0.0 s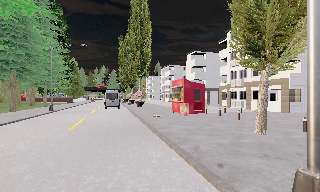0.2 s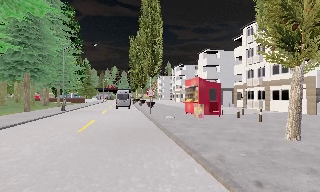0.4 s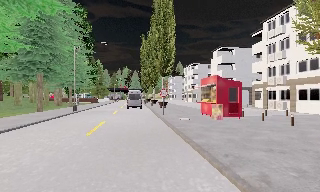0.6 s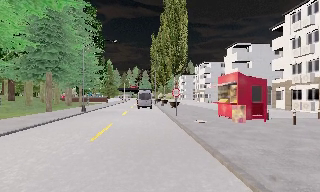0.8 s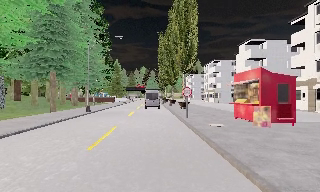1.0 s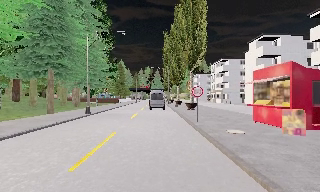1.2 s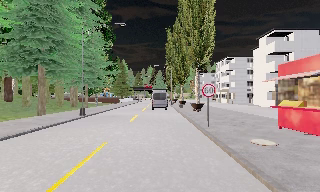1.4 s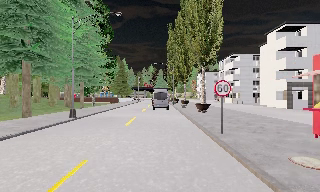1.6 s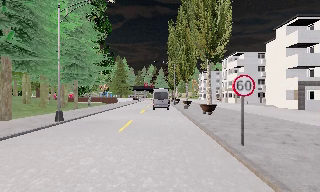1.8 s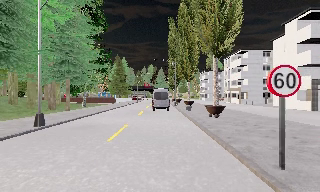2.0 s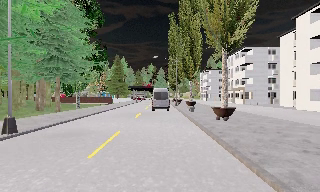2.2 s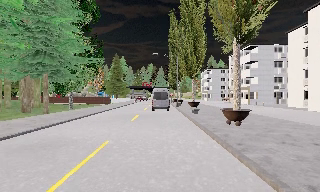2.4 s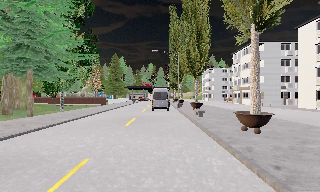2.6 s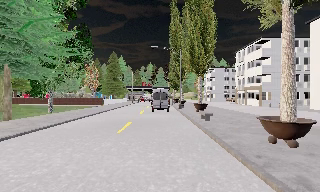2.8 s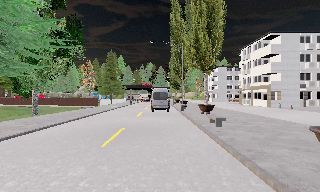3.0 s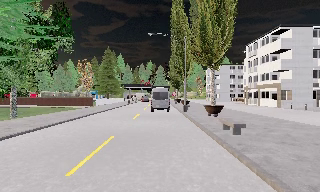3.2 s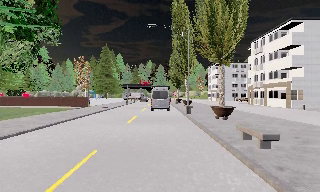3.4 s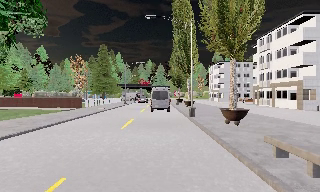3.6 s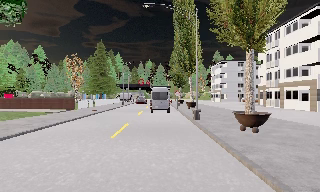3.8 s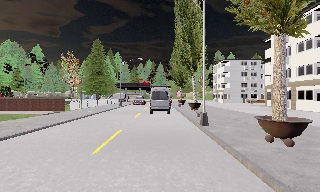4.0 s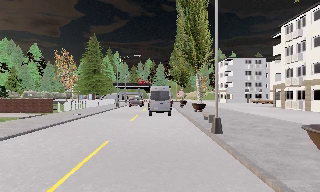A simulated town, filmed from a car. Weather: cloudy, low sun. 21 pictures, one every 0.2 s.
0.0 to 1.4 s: The camera swings to its left by about 15 degrees, and the scene slides to the right. It travels forward, about 9 m, so what stands in front looms larger. It gains speed.
1.4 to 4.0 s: The camera travels forward, about 25 m, so what stands in front looms larger.
The film runs forward here.
